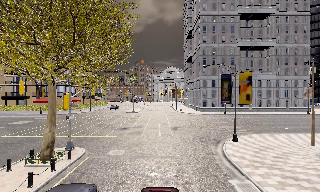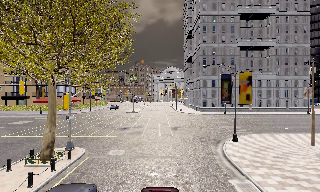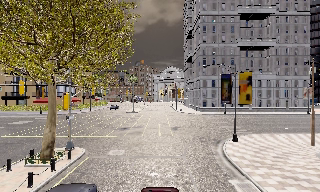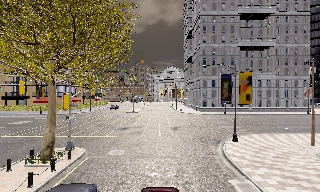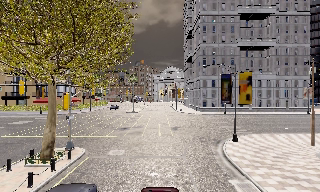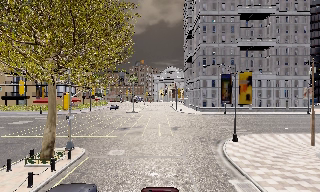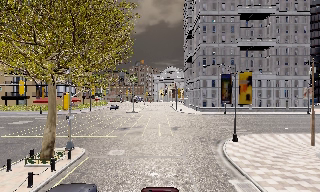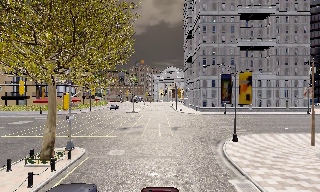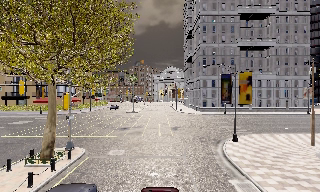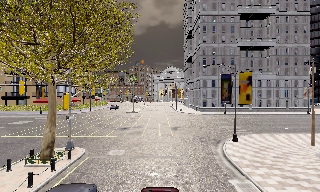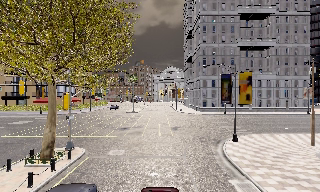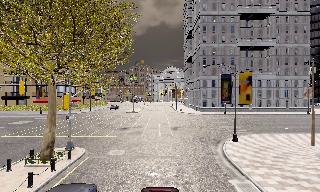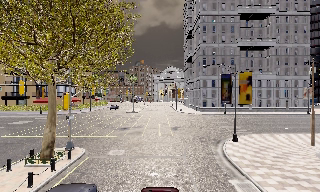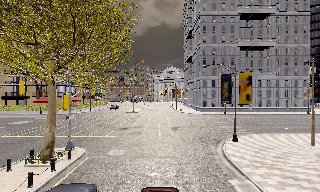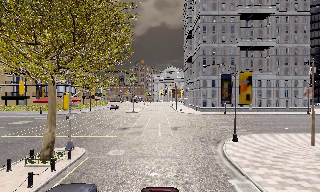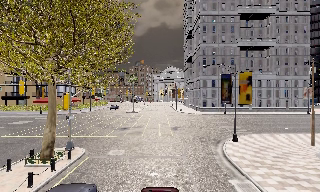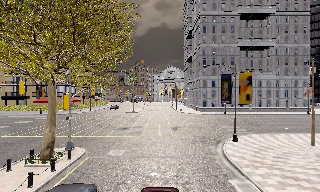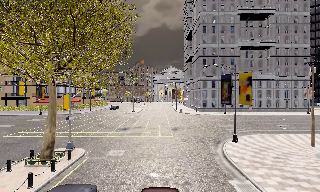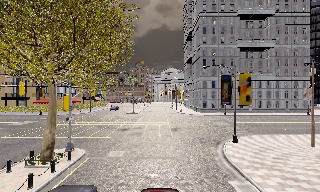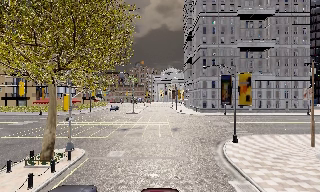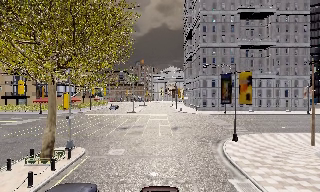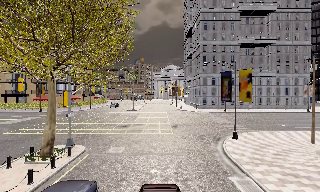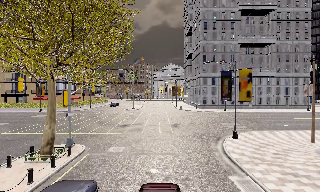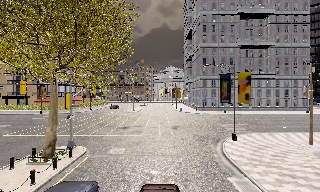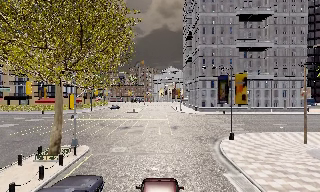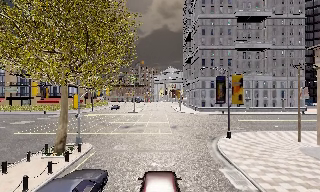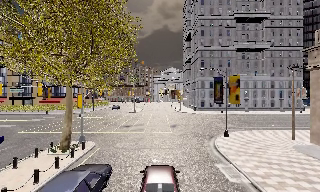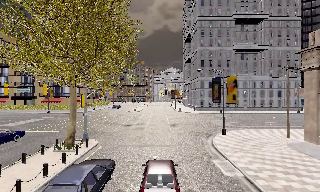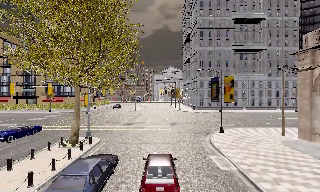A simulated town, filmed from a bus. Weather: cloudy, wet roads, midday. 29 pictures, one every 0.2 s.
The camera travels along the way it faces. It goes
backward.
0.0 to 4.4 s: The camera keeps its place and its aim.
4.4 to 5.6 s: The camera travels backward, about 3.5 m, so what stands in front gets smaller. It gains speed.
The film runs backward here.
